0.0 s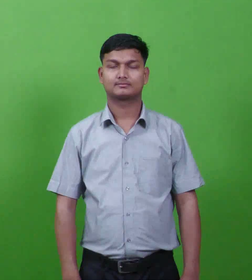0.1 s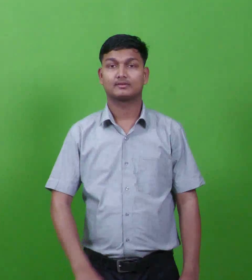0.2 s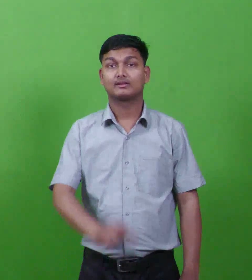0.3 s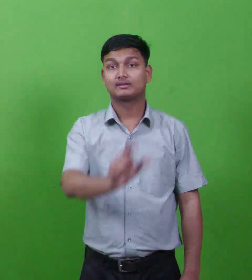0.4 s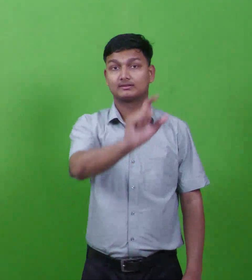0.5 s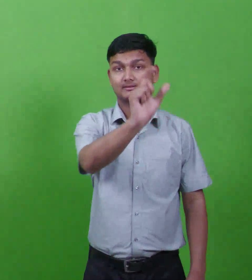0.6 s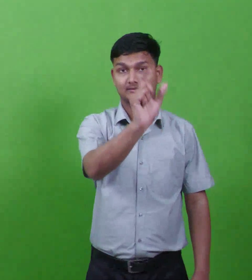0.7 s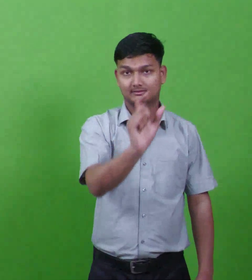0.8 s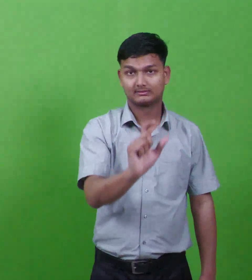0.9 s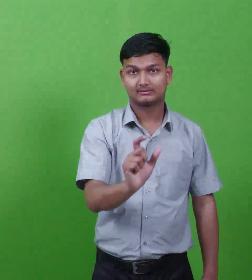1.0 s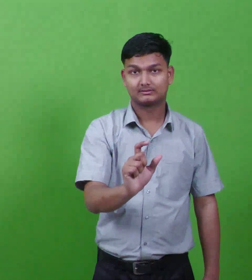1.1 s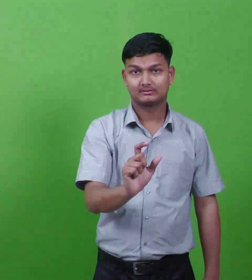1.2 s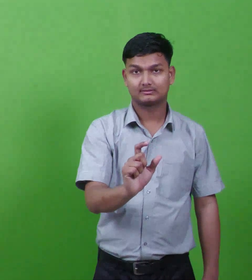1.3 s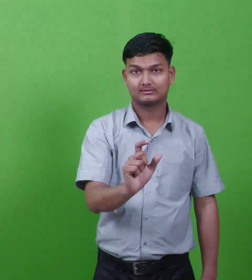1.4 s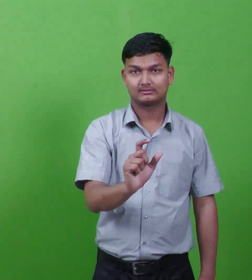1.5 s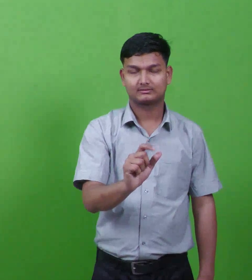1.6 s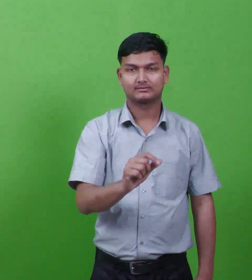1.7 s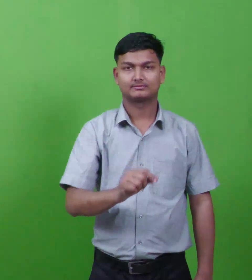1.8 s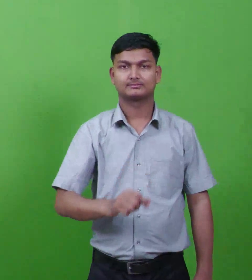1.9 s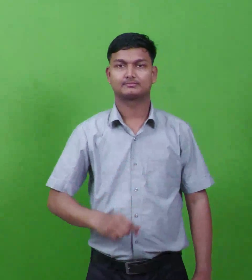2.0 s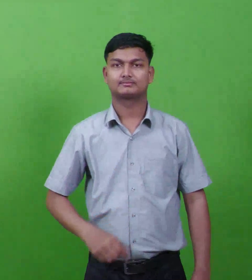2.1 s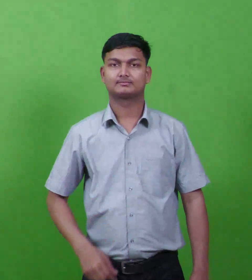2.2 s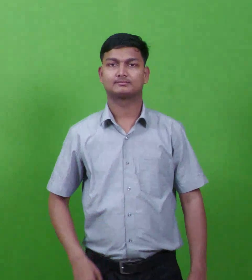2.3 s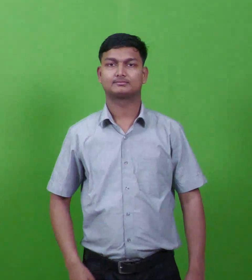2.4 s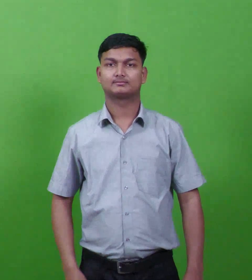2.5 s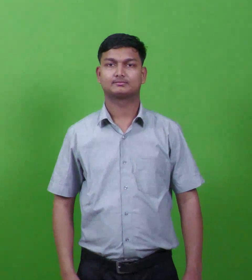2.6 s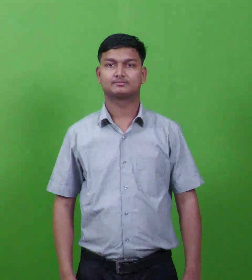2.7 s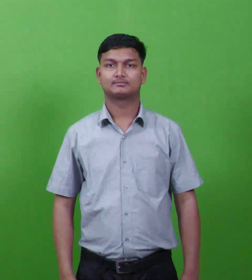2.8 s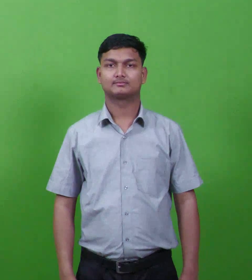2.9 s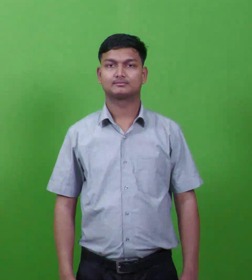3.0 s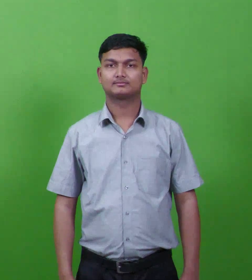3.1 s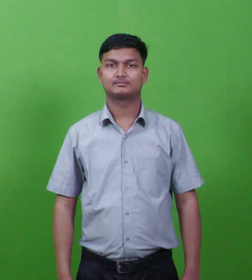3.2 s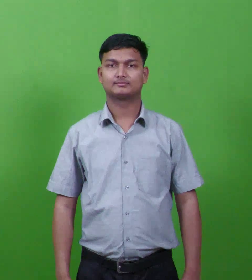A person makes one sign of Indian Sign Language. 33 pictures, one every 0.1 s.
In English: italy
